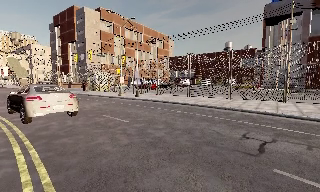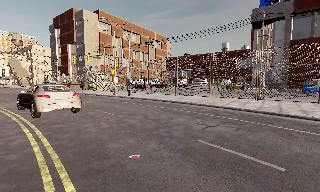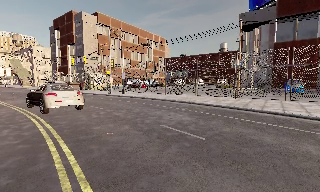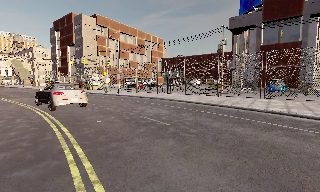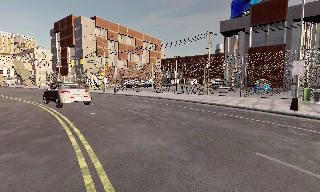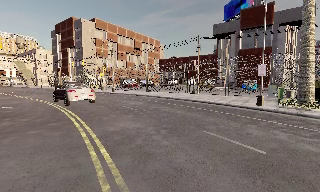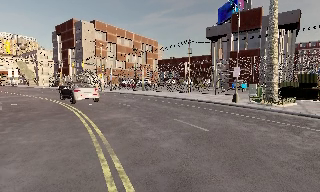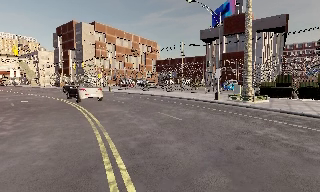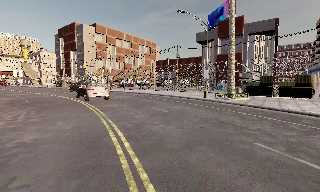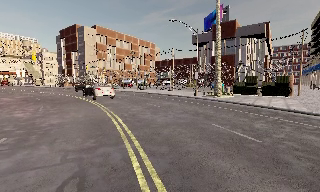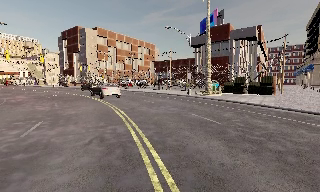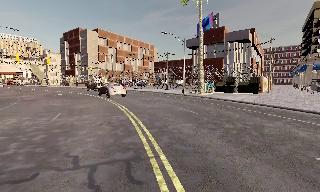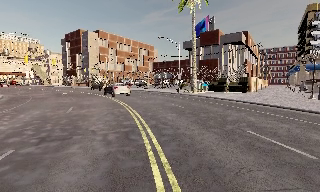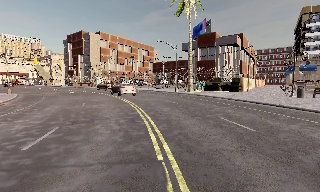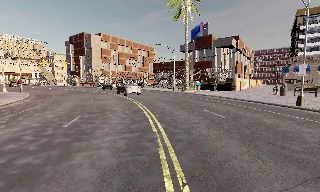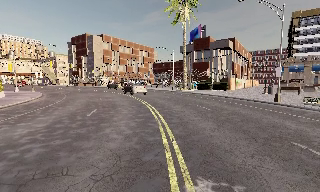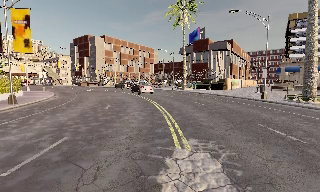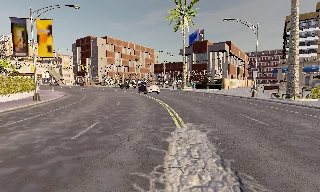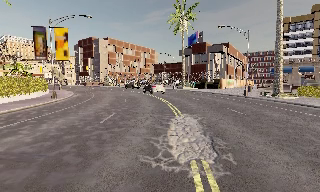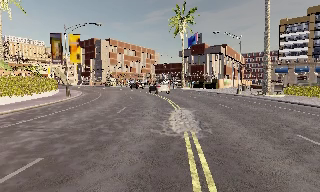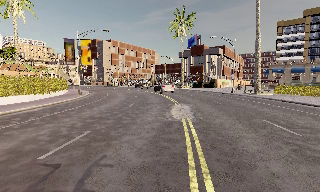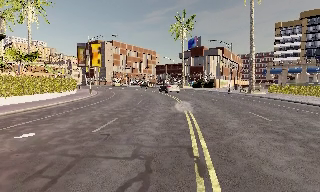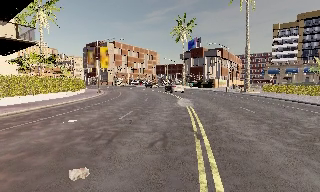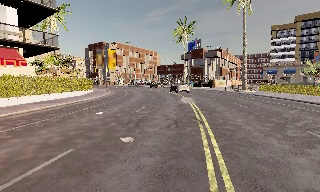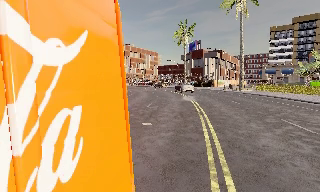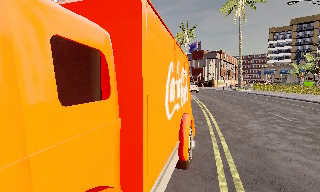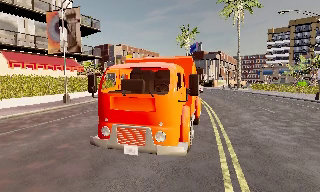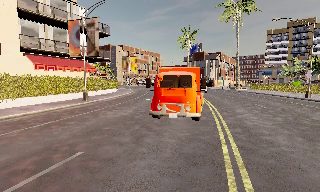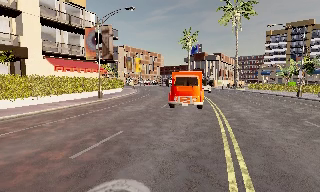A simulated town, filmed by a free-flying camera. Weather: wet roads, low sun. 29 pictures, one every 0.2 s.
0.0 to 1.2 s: The camera travels backward and to its right, about 12 m, so what stands in front gets smaller.
1.2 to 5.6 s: The camera travels backward, about 40 m, so what stands in front gets smaller.
The film runs backward here.
